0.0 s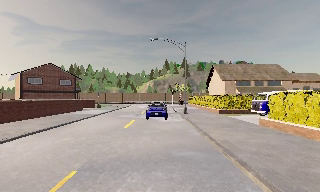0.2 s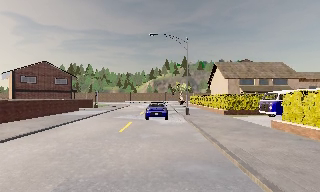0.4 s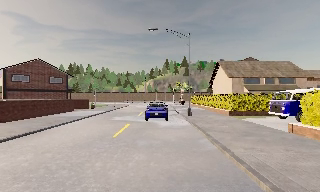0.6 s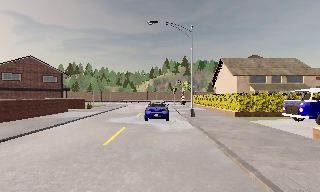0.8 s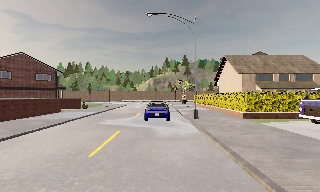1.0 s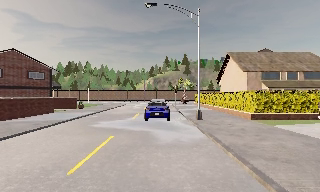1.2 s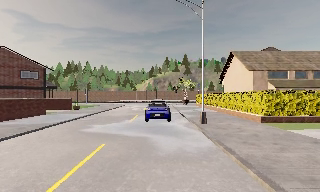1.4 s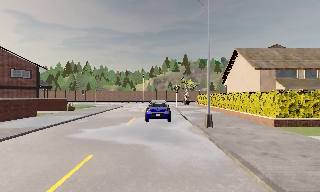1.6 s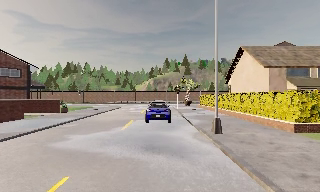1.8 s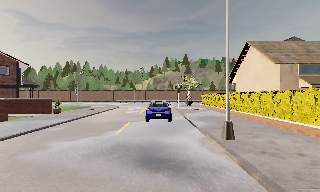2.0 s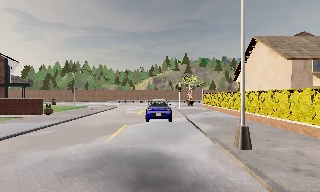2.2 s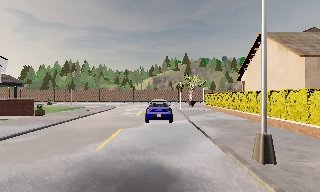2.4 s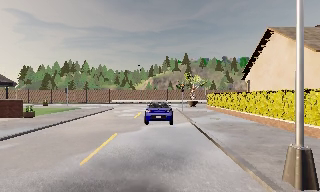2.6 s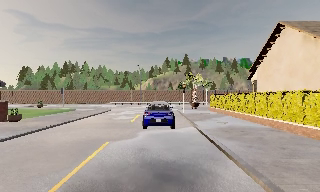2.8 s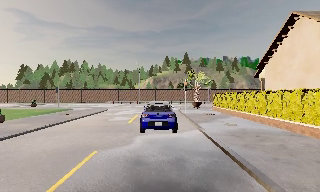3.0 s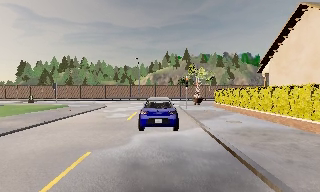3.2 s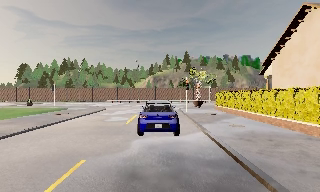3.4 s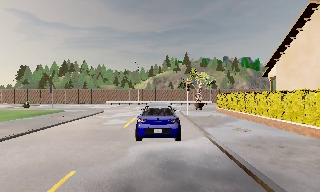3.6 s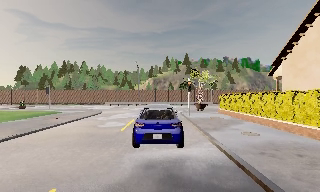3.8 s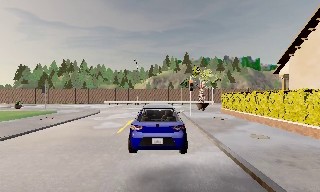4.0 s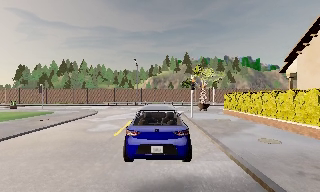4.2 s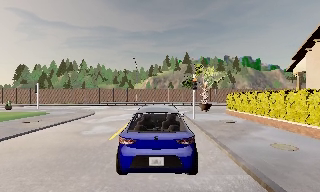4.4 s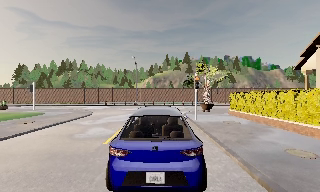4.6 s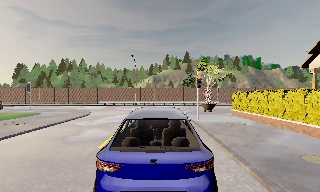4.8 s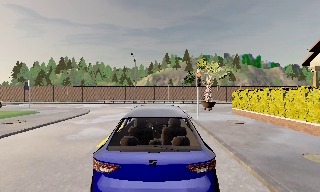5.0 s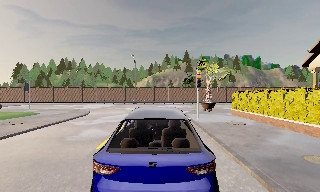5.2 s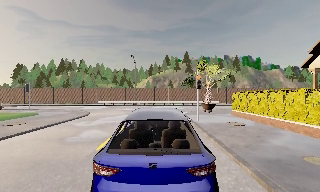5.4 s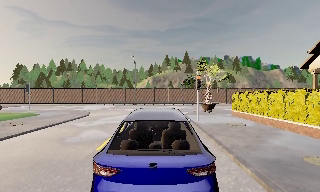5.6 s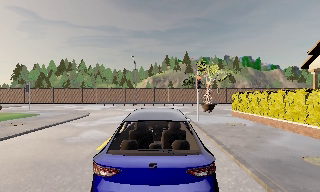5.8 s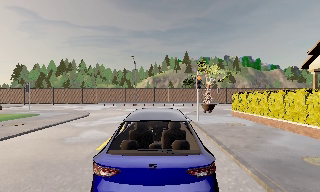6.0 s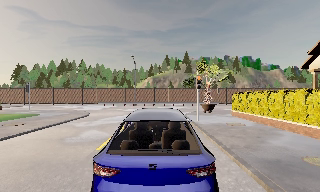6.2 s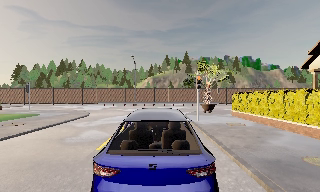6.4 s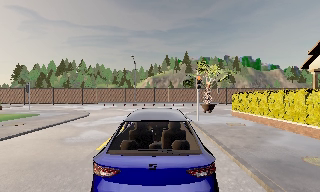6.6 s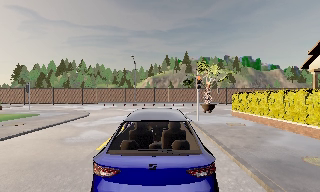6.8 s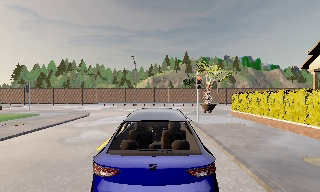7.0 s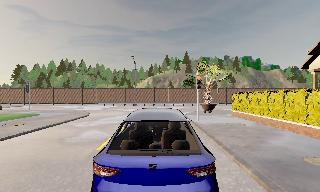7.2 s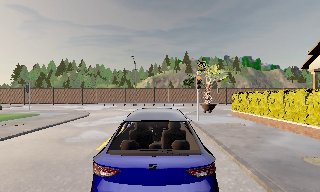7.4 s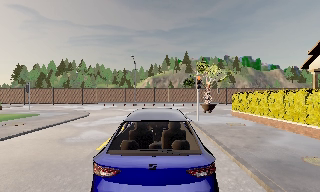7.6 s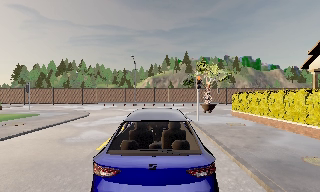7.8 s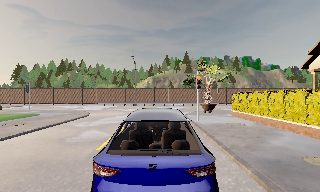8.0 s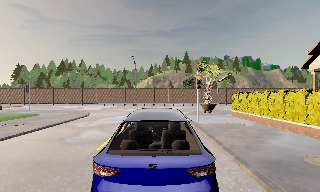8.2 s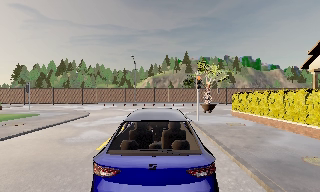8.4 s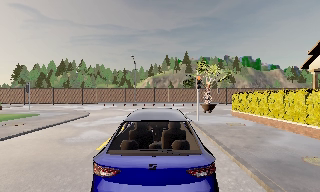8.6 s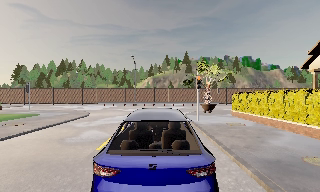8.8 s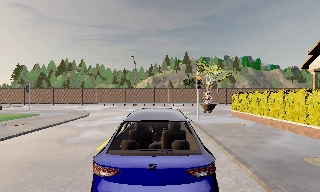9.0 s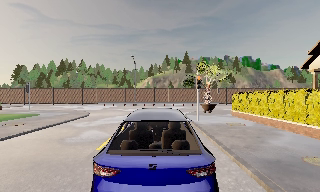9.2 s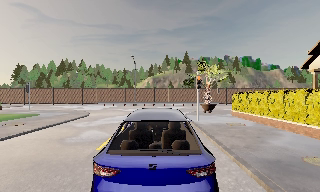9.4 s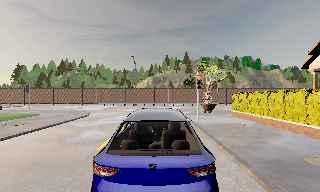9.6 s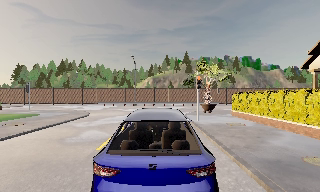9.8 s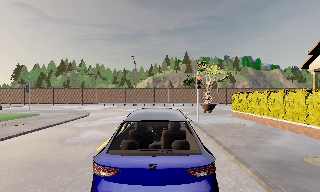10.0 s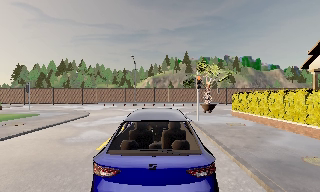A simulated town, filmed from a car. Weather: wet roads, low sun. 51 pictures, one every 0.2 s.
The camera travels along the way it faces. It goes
forward.
0.0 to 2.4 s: The camera travels forward, about 13 m, so what stands in front looms larger.
2.4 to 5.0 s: The camera travels forward, about 7 m, so what stands in front looms larger. It loses speed.
5.0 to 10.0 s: The camera keeps its place and its aim.
The film runs forward here.
